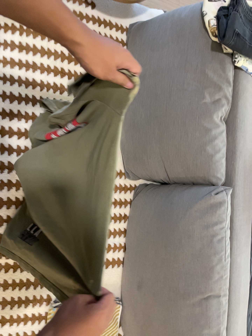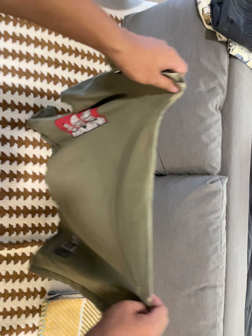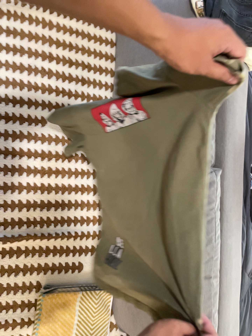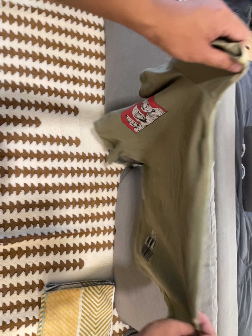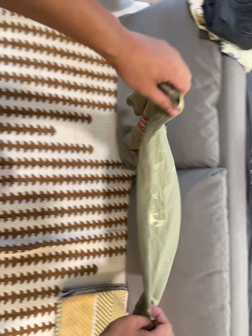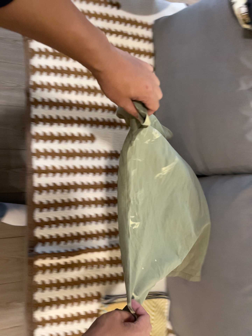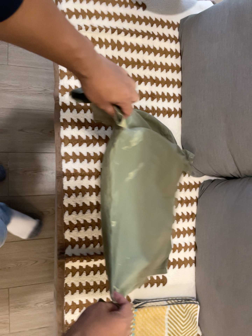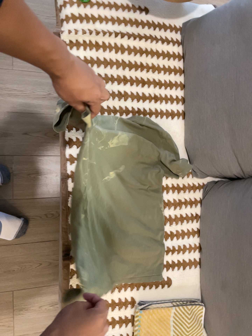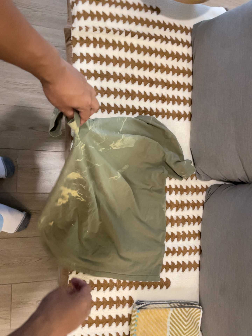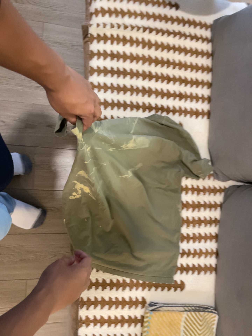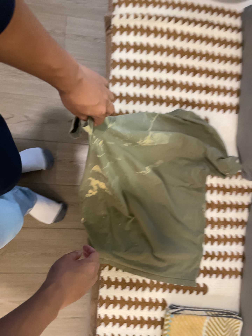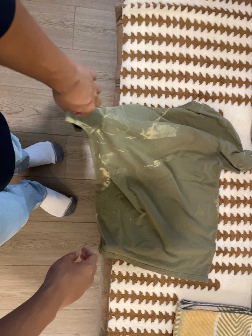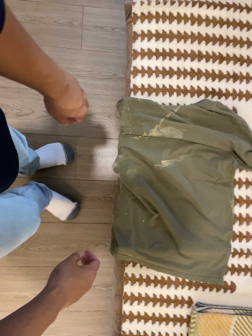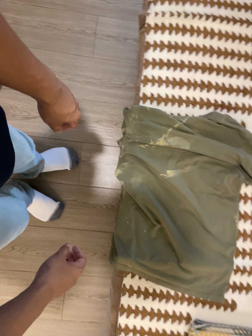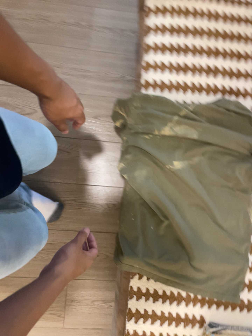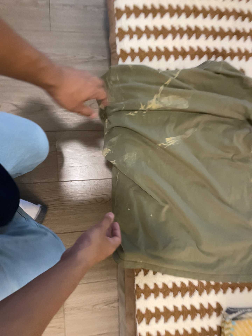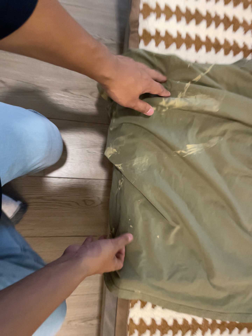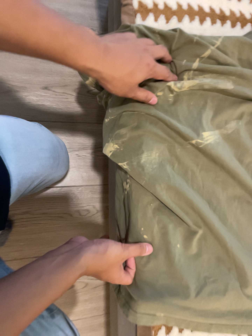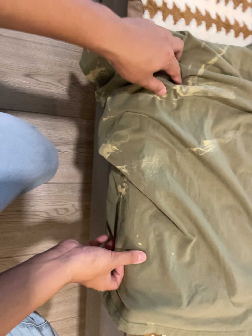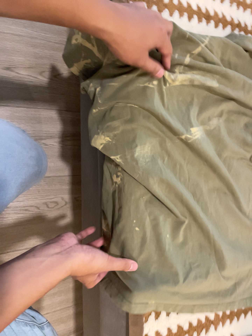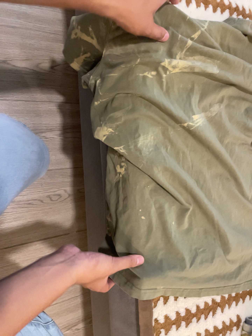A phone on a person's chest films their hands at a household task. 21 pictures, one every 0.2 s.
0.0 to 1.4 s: The camera travels to its left, about 12 cm, so close, fixed things drift to the right.
1.4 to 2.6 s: The camera pans to its left by about 15 degrees. It travels forward, about 9 cm, so what stands in front looms larger.
2.6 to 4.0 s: The camera pans to its right by about 25 degrees. It travels forward and to its left, about 40 cm, so what stands in front looms larger. It rolls about its line of sight by about 10 degrees, and the scene rotates counterclockwise.
The film runs forward here.
